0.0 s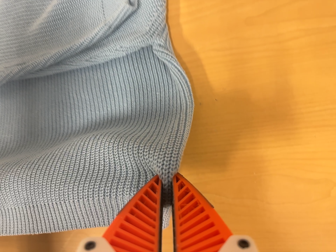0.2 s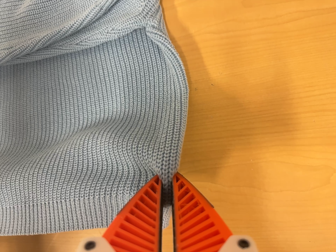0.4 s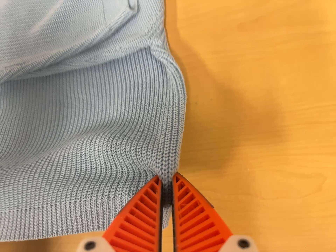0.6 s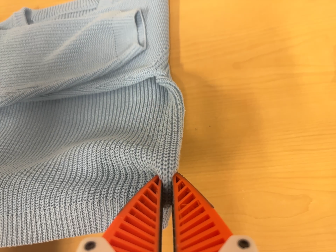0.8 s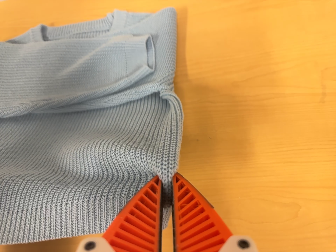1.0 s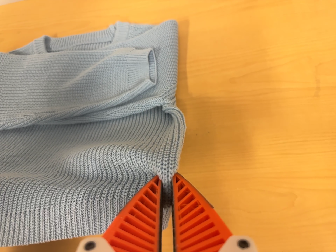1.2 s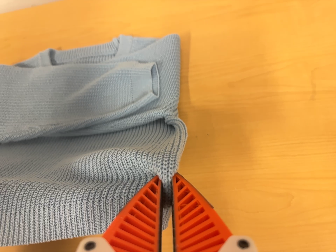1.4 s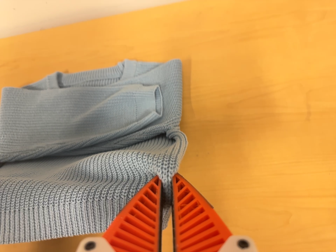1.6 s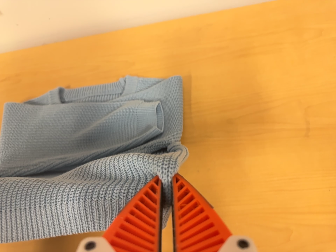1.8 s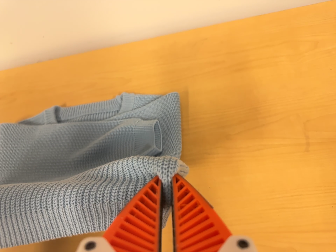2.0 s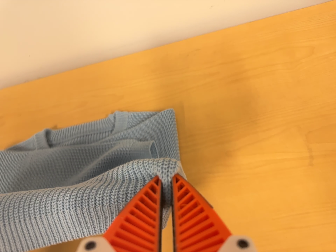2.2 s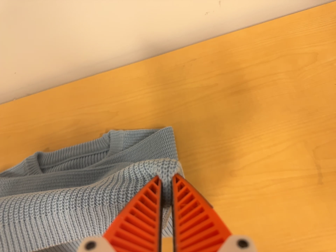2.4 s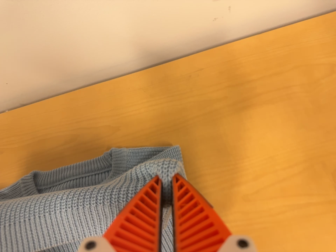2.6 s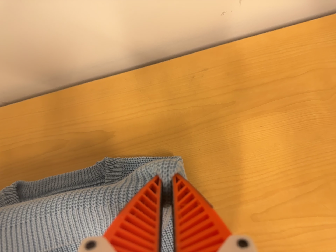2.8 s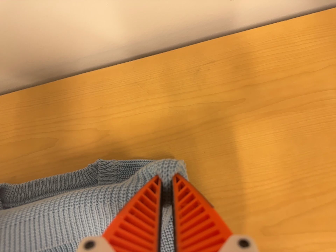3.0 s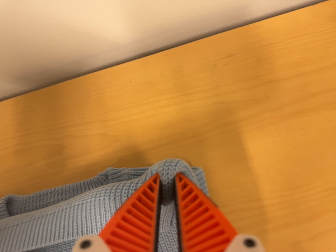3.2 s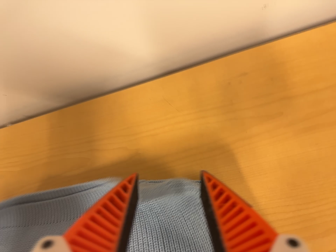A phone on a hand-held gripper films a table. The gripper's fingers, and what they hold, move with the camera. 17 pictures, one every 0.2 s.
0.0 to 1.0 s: The camera travels to its left, backward and toward the bottom of its view, about 12 cm. Its aim tips toward the top of its view by about 15 degrees, and the scene shifts downward.
1.0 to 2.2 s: The camera travels toward the top of its view, about 12 cm, so close, fixed things drift downward. It rolls about its line of sight by about 10 degrees, and the scene rotates counterclockwise.
2.2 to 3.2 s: The camera travels forward and toward the top of its view, about 16 cm, so what stands in front looms larger.
The film runs forward here.
